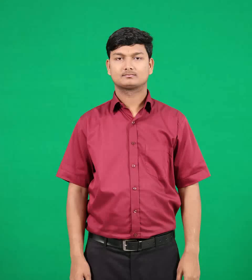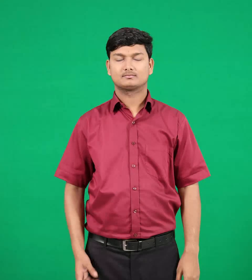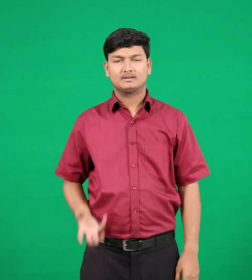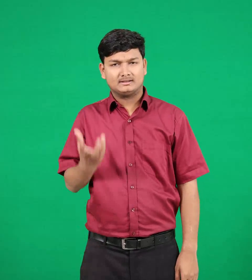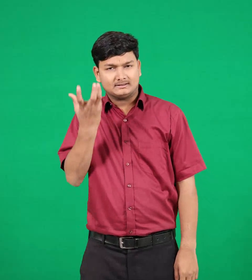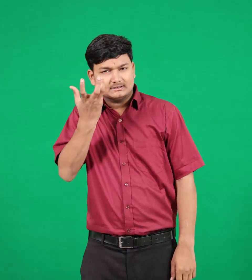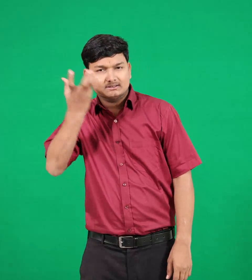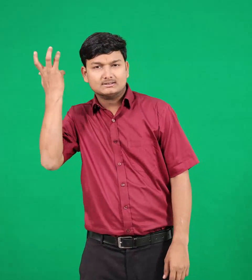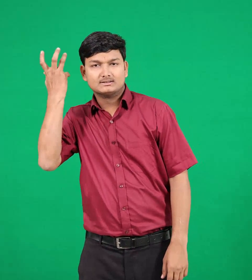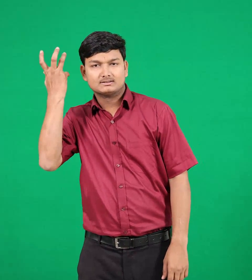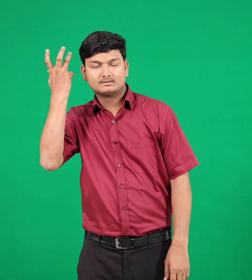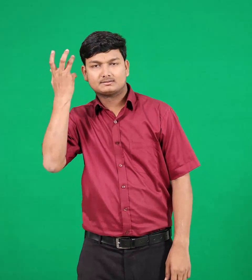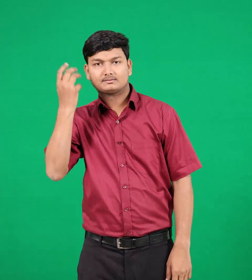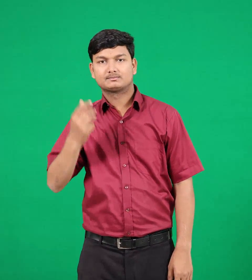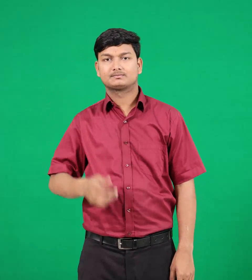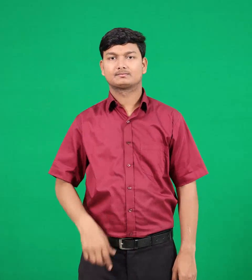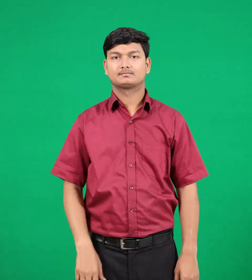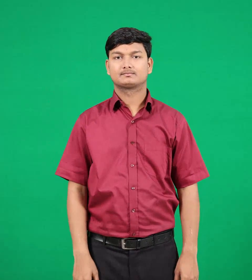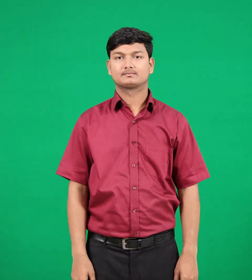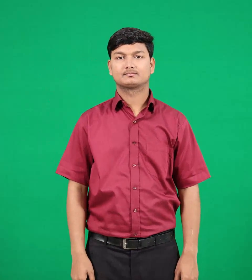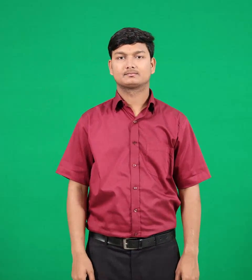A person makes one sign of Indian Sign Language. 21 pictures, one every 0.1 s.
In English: upset
